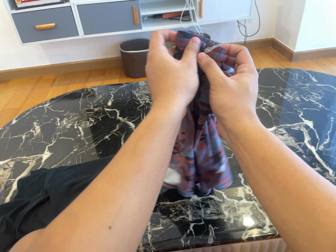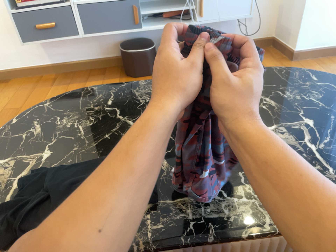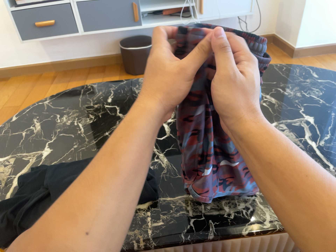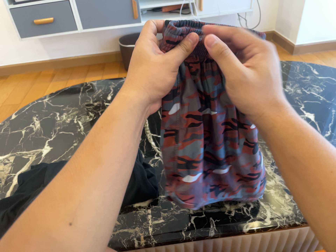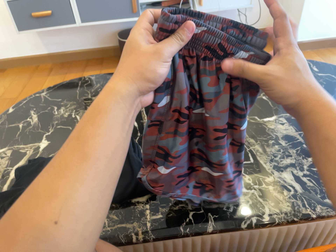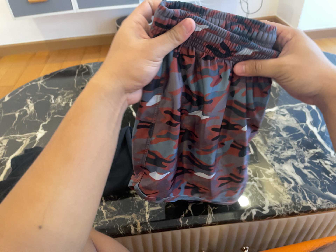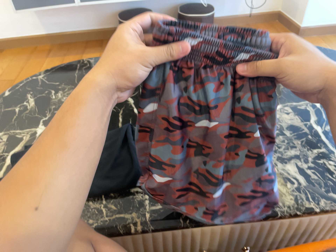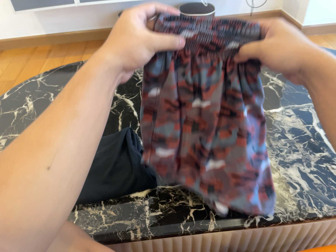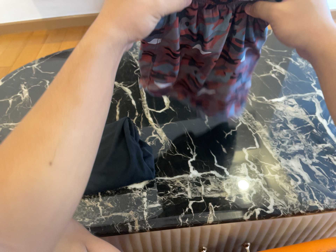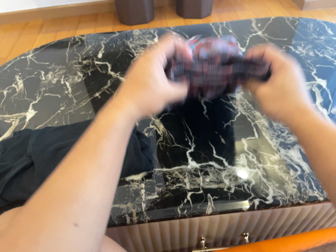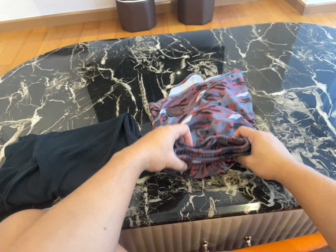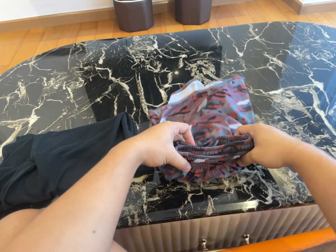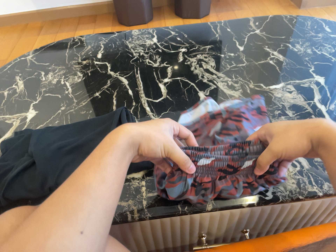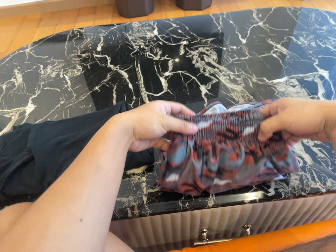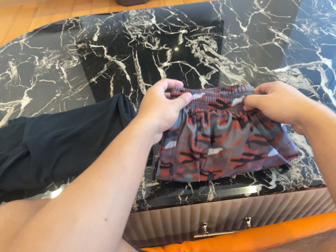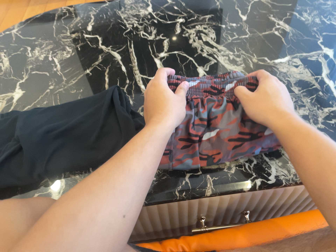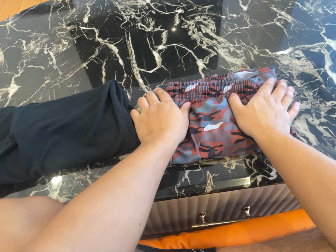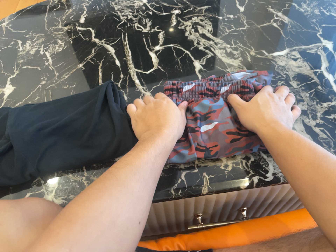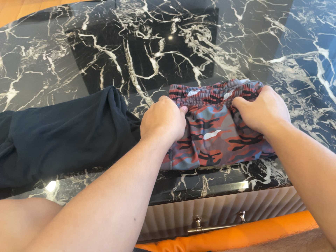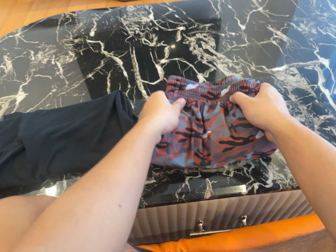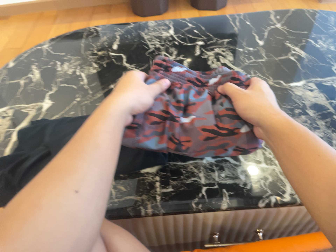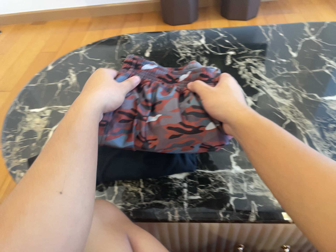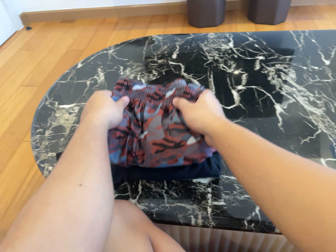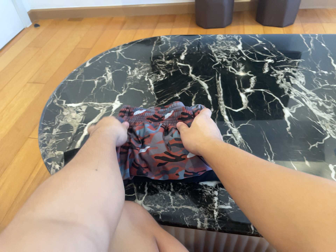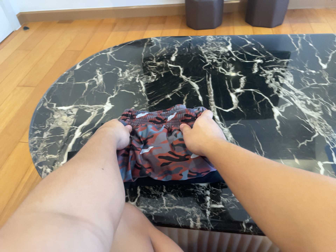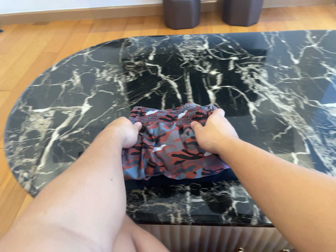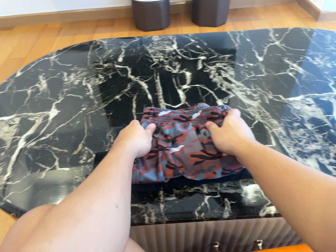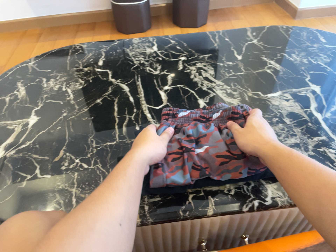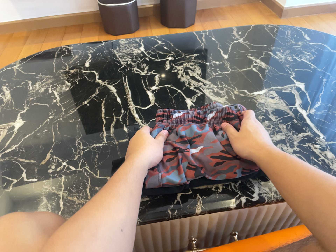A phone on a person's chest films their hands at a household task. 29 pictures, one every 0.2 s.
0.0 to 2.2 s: The camera travels forward, about 6 cm, so what stands in front looms larger. Its aim tips toward the bottom of its view by about 10 degrees, and the scene shifts upward.
2.2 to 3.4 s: The camera travels forward, about 6 cm, so what stands in front looms larger. Its aim tips toward the bottom of its view by about 10 degrees, and the scene shifts upward.
3.4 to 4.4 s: The scene slides to the right, as the camera pans about 10 degrees to its left. It travels to its left and backward, about 8 cm, so close, fixed things drift to the right. Its aim tips toward the top of its view by about 10 degrees, and the scene shifts downward. It rolls about its line of sight by about 10 degrees, and the scene rotates clockwise.
4.4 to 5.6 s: The camera pans to its right by about 15 degrees. It rolls about its line of sight by about 10 degrees, and the scene rotates counterclockwise.
The film runs forward here.
